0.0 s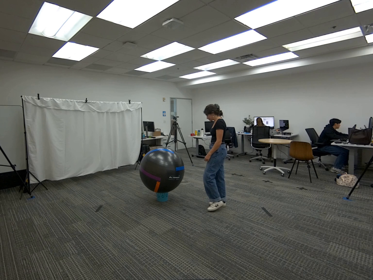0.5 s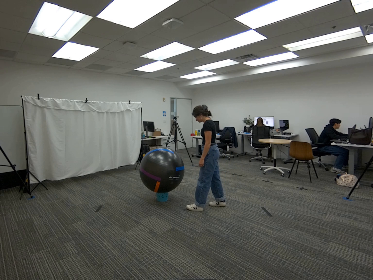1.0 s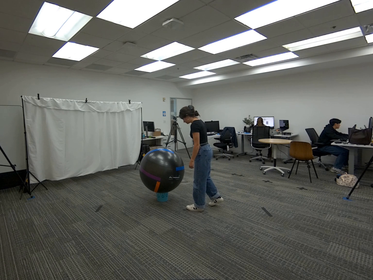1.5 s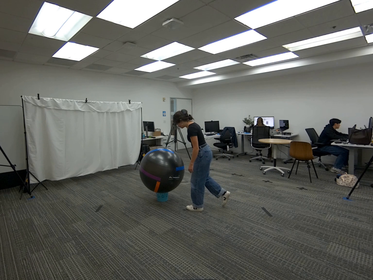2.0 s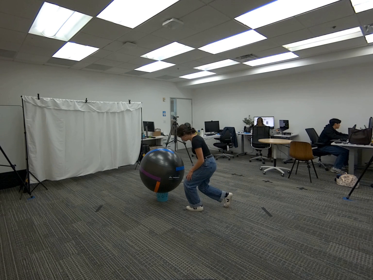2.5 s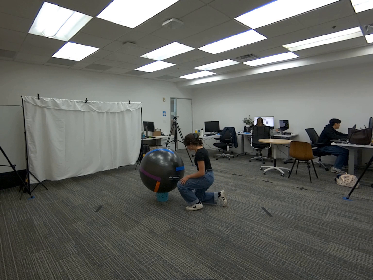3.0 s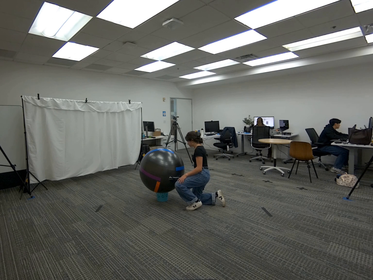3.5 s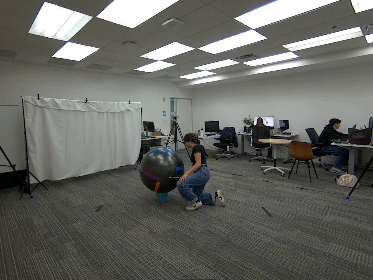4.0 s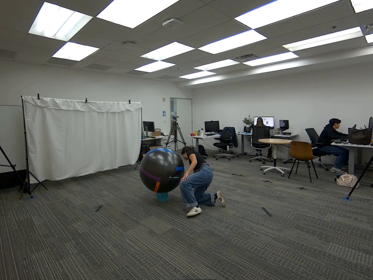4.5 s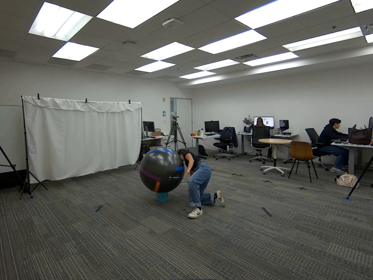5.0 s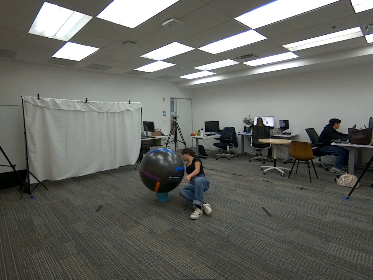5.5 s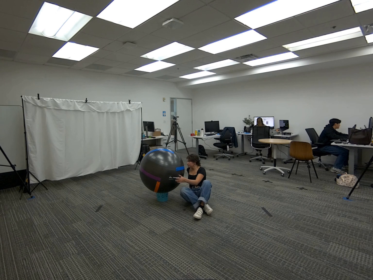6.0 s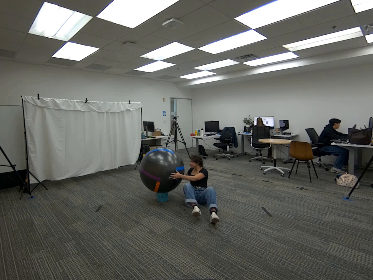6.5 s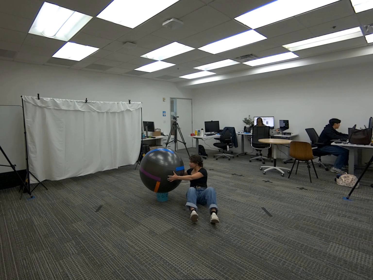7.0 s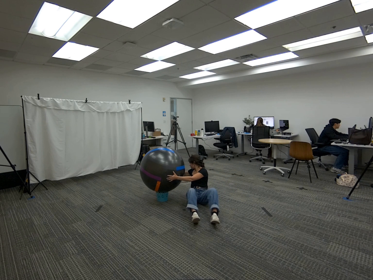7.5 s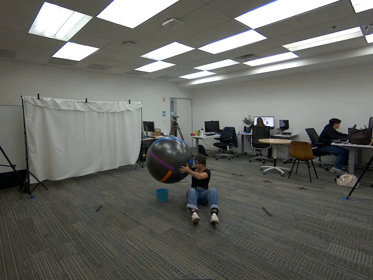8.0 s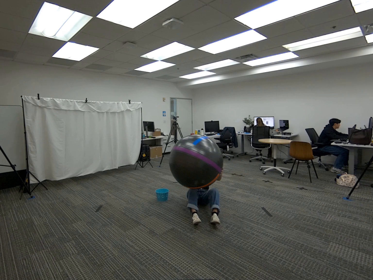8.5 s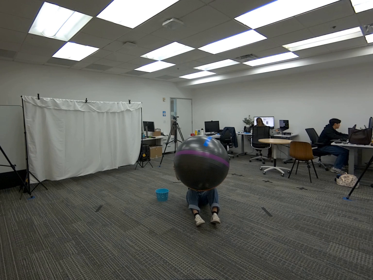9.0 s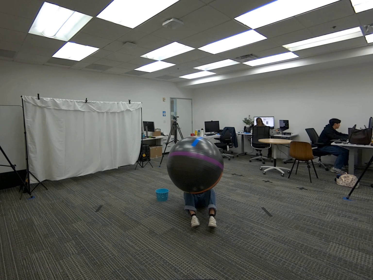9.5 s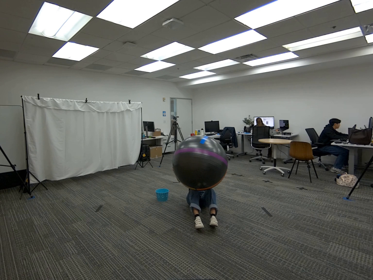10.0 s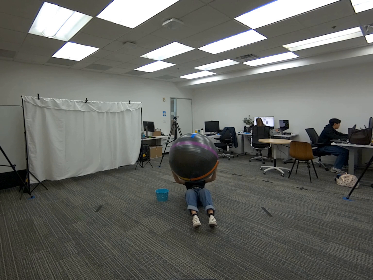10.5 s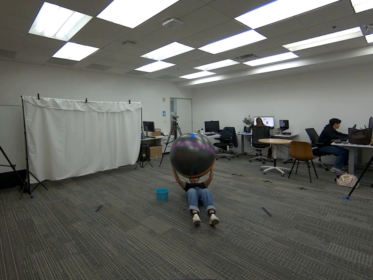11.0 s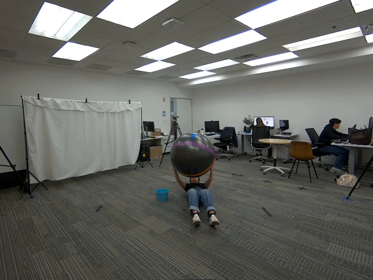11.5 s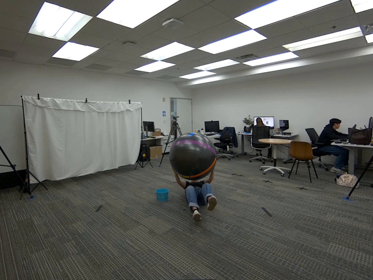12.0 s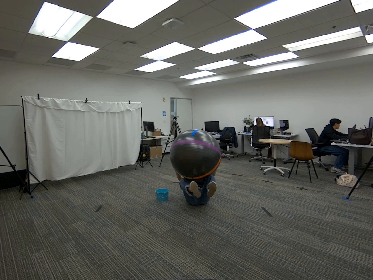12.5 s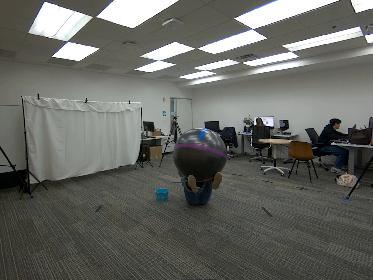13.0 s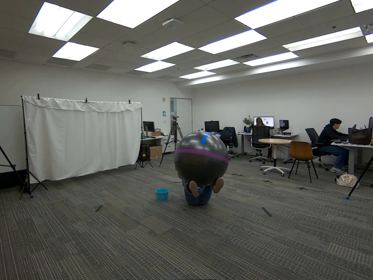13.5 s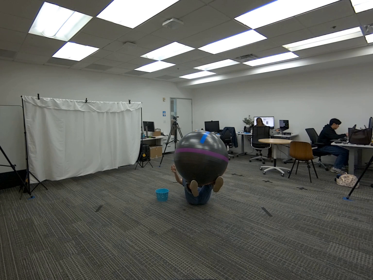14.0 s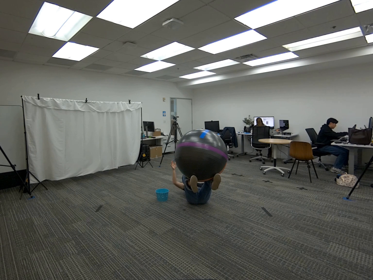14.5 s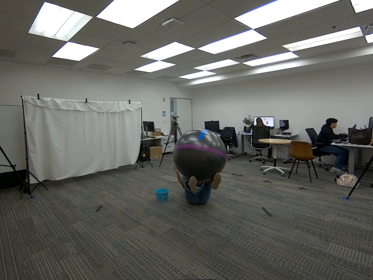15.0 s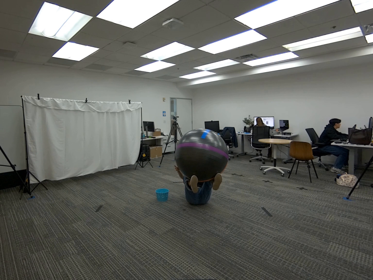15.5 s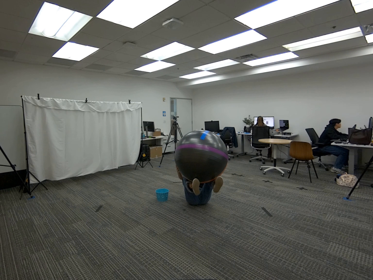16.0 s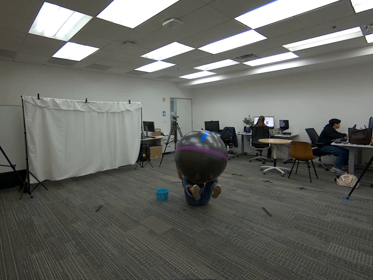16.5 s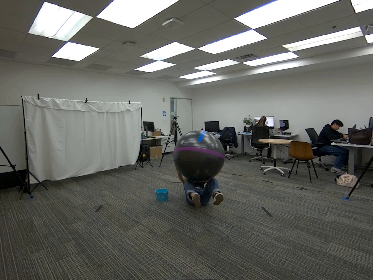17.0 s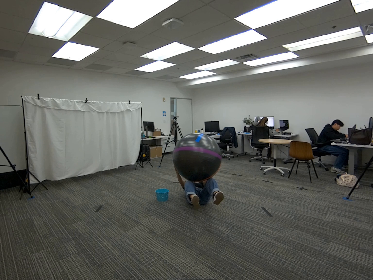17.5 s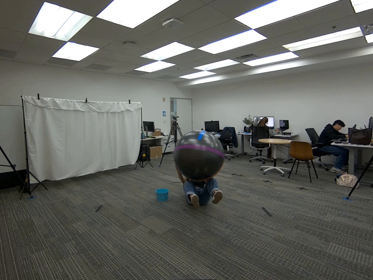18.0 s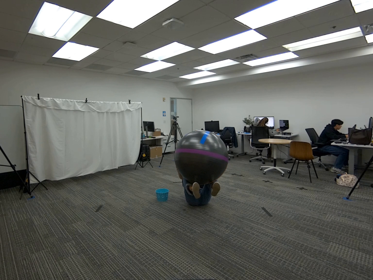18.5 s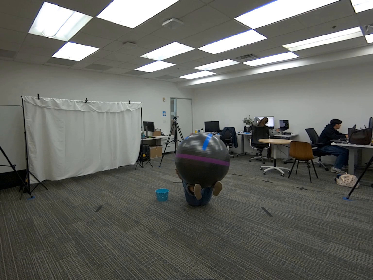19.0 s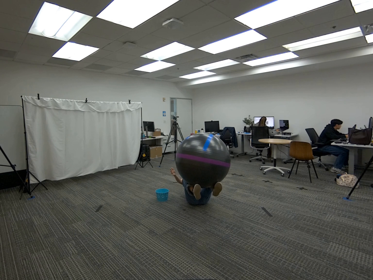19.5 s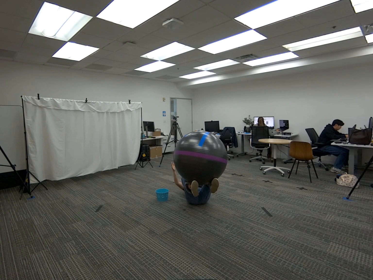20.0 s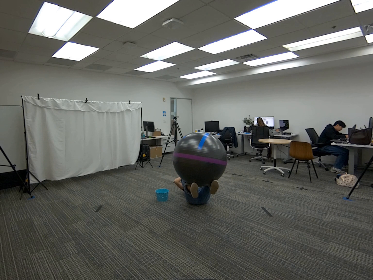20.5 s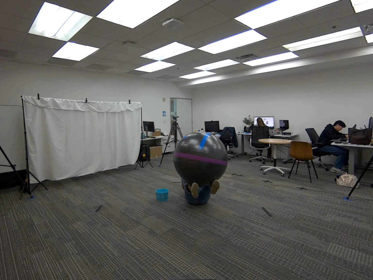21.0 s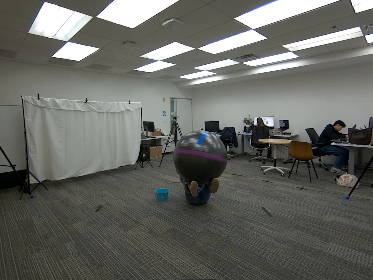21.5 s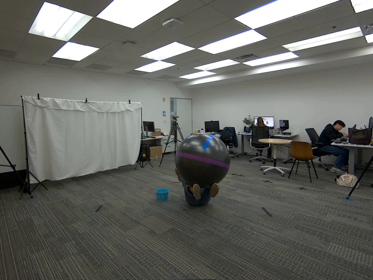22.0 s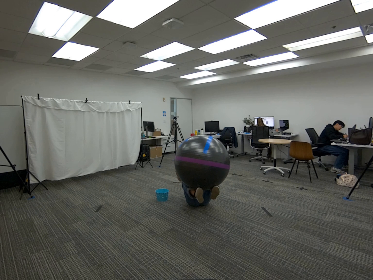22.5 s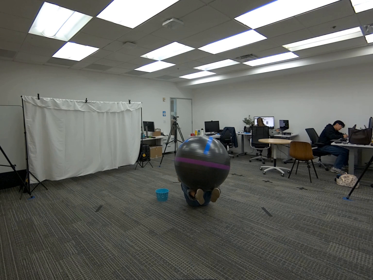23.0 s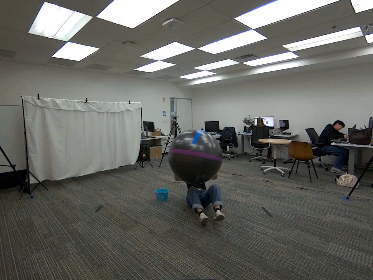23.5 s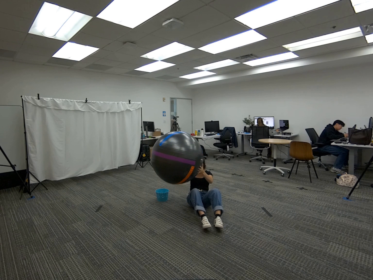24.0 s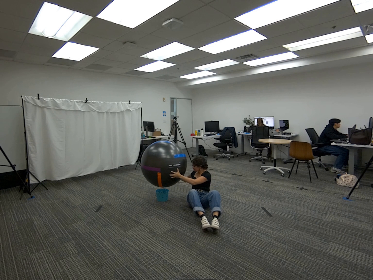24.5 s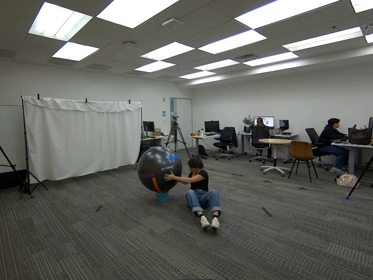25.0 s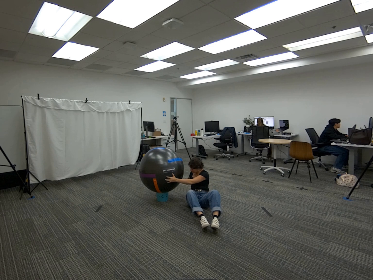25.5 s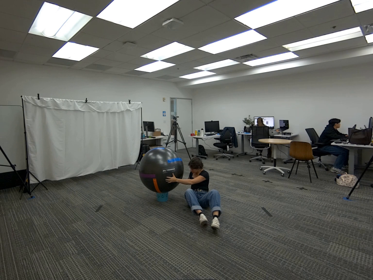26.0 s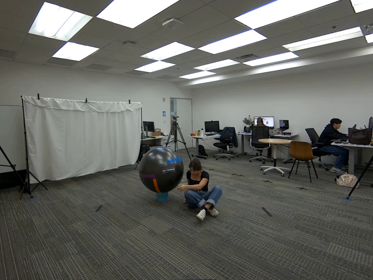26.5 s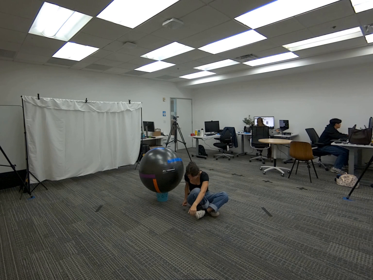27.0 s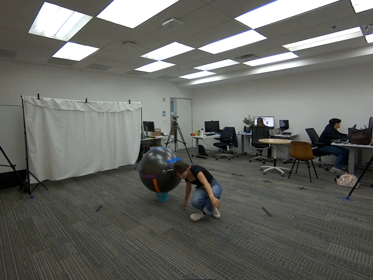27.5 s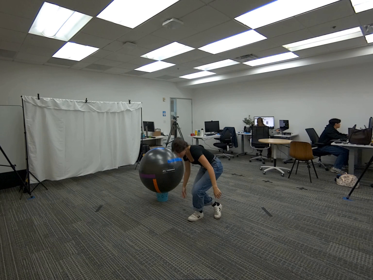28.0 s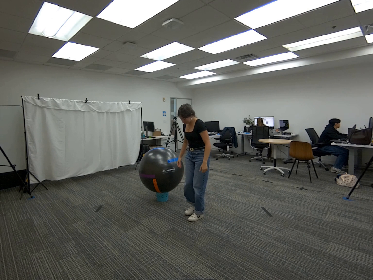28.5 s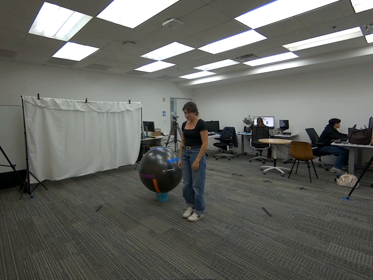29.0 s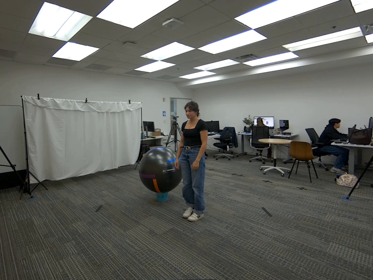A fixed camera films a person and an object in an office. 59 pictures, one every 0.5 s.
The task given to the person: Grasp the yoga ball near you and proceed to lift both legs up and balance the yoga ball on your ankles while proceeding to perform sit ups. Maintain the ball and stable throughout the sit ups.
